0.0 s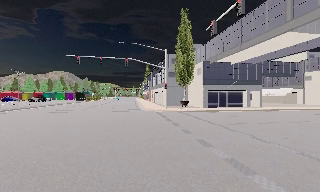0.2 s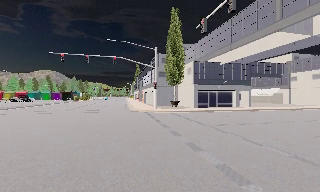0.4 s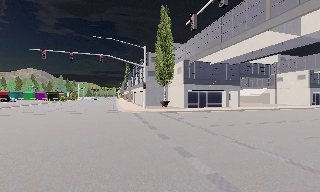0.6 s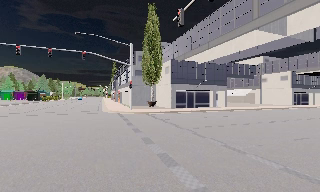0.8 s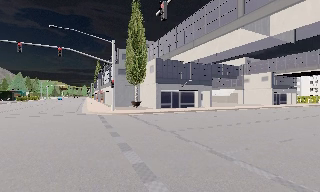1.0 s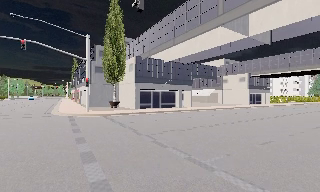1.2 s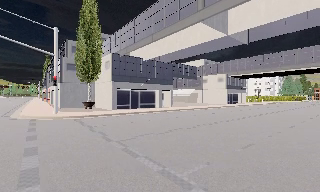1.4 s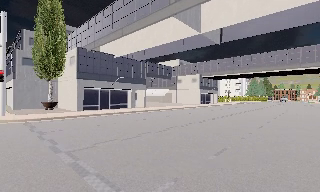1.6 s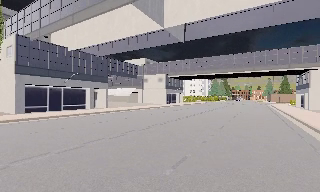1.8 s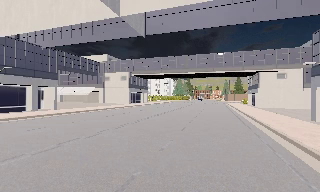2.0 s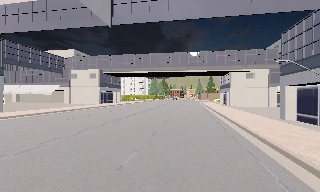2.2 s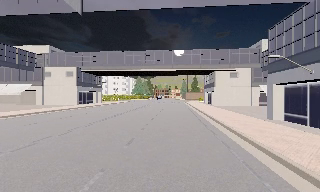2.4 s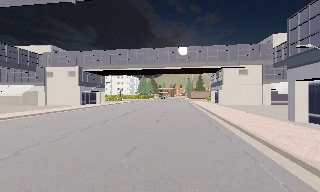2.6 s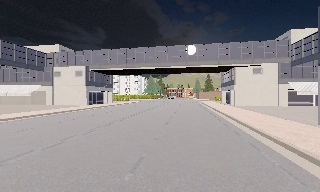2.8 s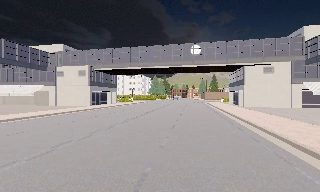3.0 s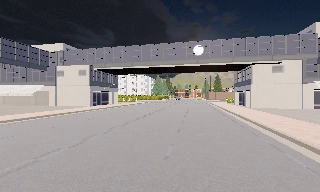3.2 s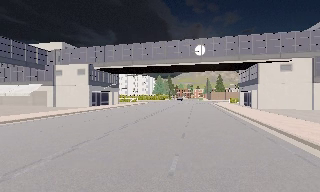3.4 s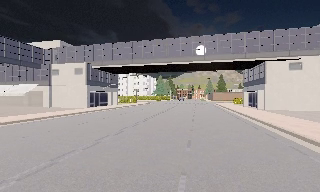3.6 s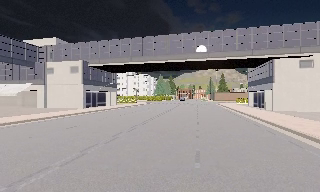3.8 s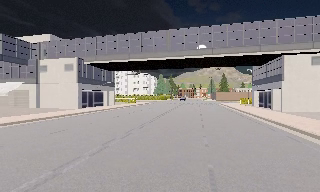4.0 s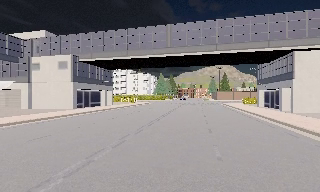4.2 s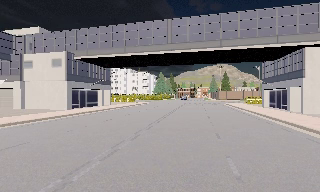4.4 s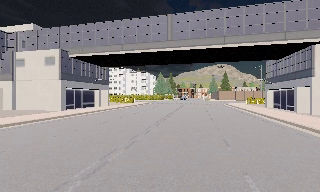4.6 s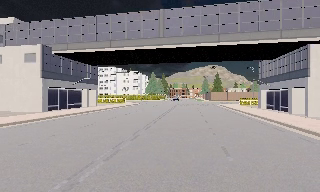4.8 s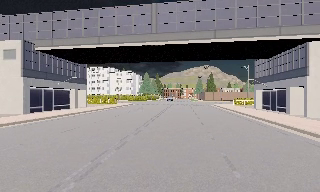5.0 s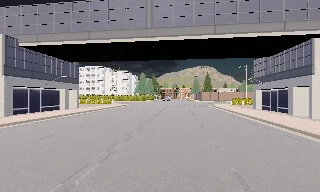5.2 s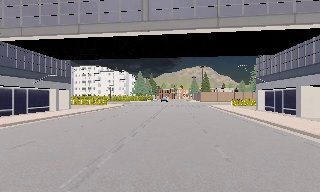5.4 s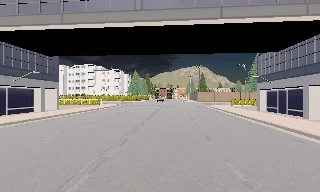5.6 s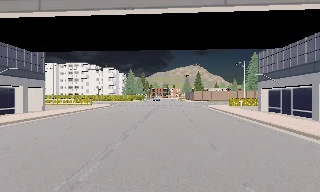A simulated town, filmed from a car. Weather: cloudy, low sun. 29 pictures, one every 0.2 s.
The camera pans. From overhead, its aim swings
clockwise.
The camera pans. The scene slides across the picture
to the left.
0.0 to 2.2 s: The camera pans to its right, which is clockwise from overhead, by about 75 degrees. It travels forward, about 10 m. It gains speed.
2.2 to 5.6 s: The camera travels forward, about 19 m, so what stands in front looms larger.
The film runs forward here.
